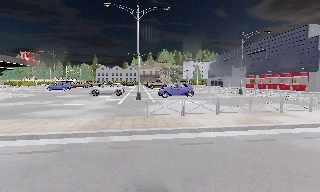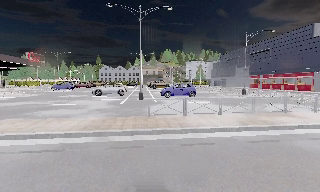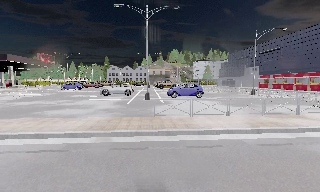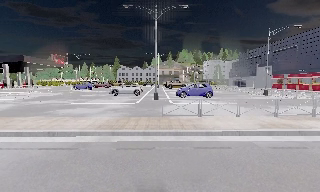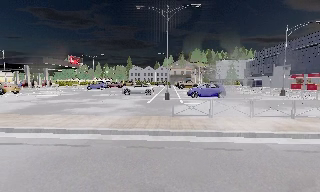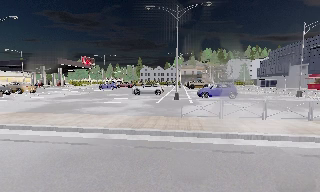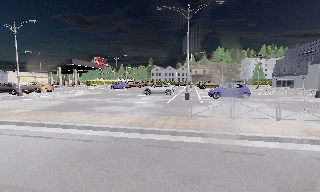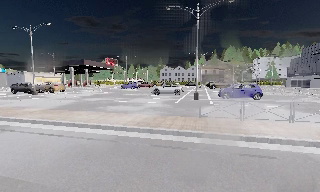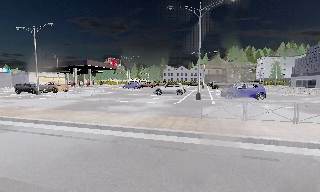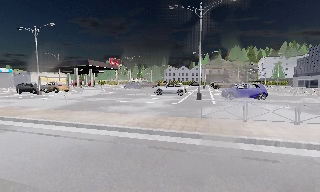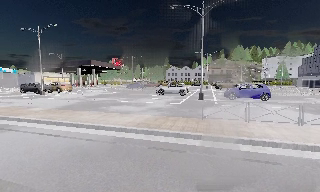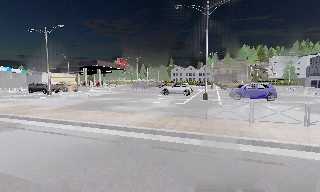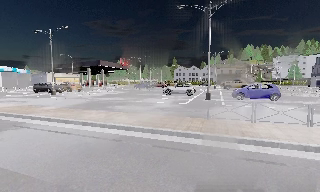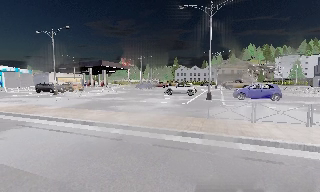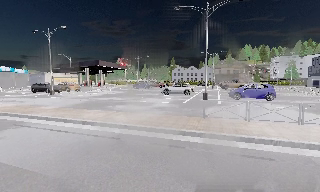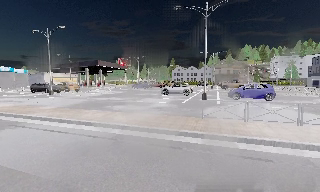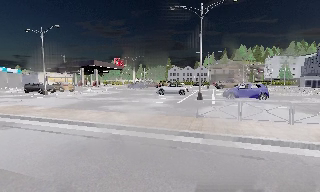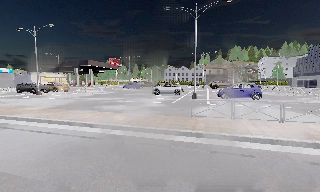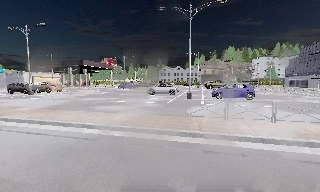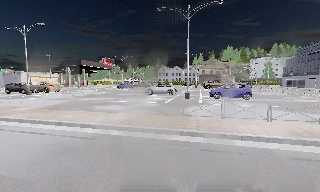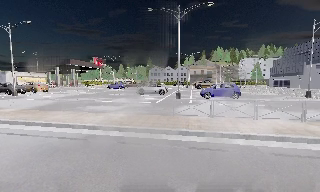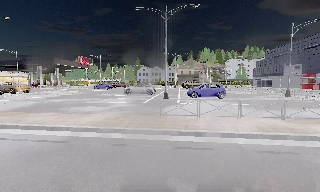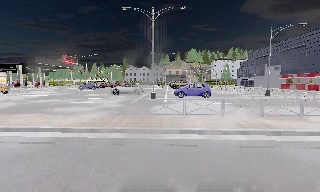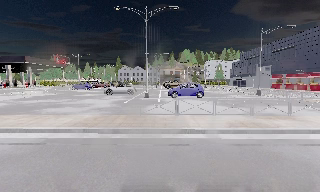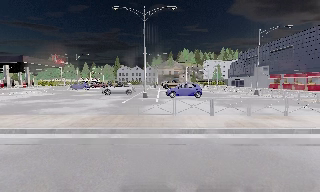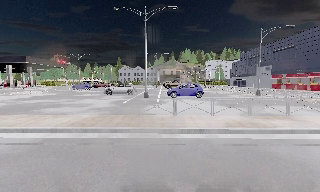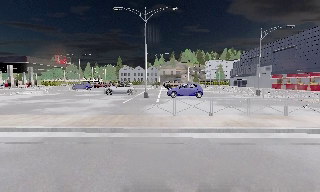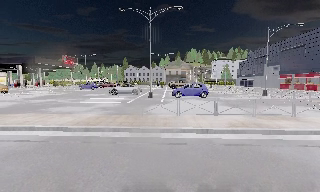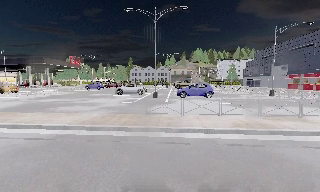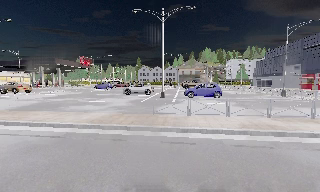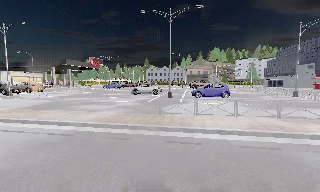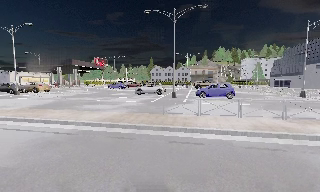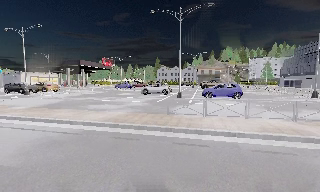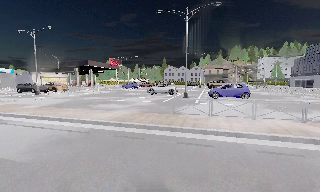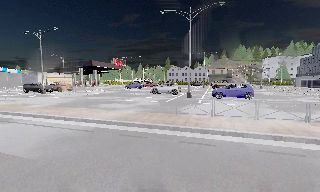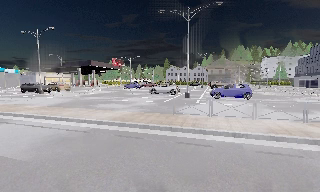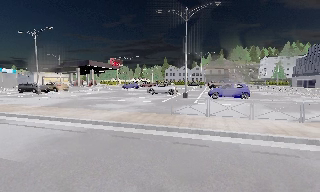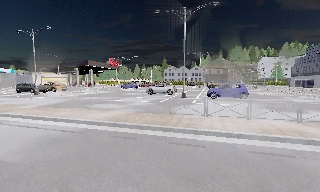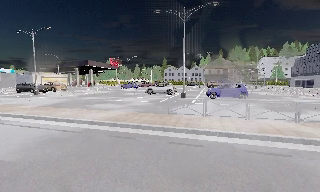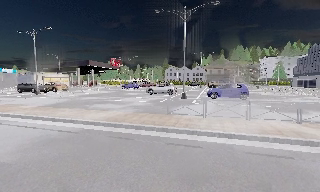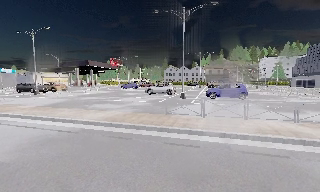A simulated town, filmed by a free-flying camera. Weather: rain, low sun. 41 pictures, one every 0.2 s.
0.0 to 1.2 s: The camera swings to its left by about 20 degrees, and the scene slides to the right.
1.2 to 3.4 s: The camera travels to its right, about 0.5 m.
3.4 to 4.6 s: The scene slides to the left, as the camera pans about 15 degrees to its right.
4.6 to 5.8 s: The camera shifts only a little, or ends up much as it began.
5.8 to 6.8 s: The camera swings to its left by about 10 degrees, and the scene slides to the right.
6.8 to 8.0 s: The camera shifts only a little, or ends up much as it began.
The film runs forward here.
